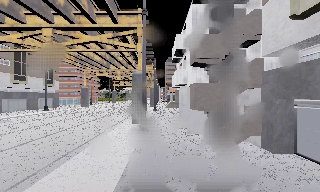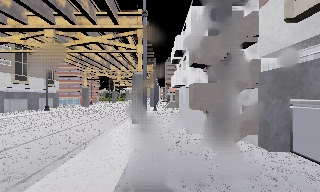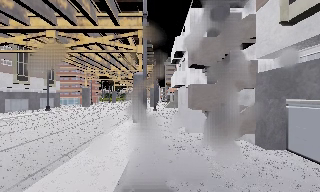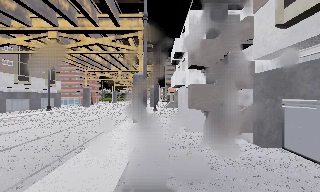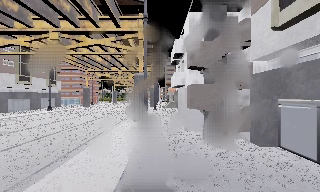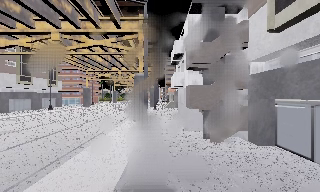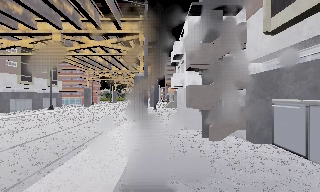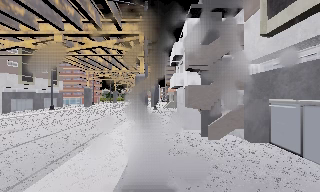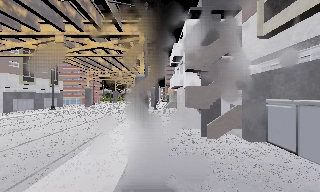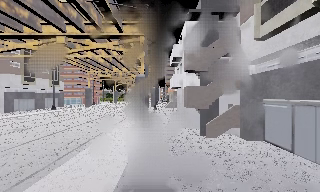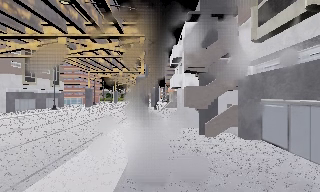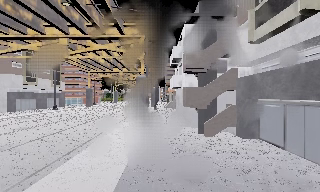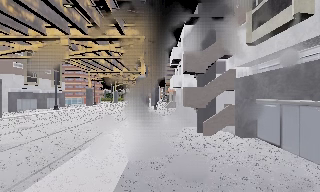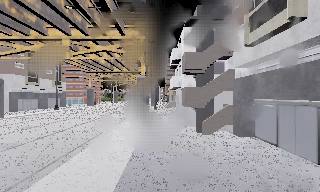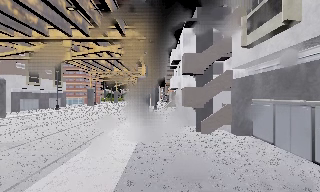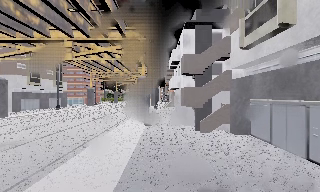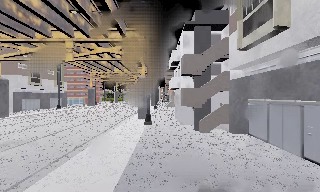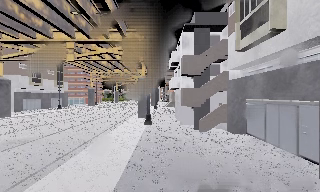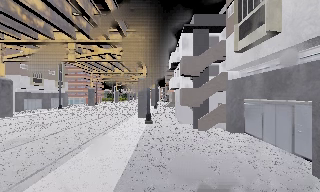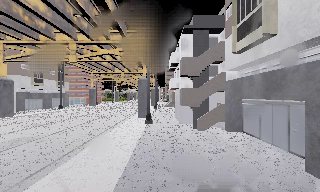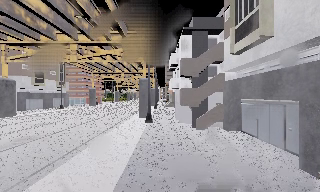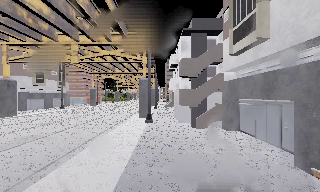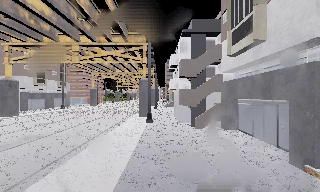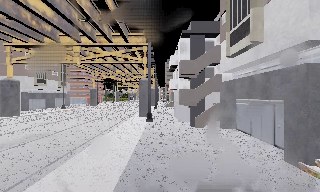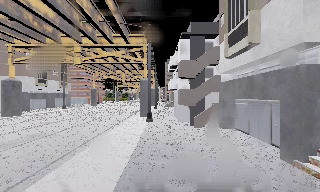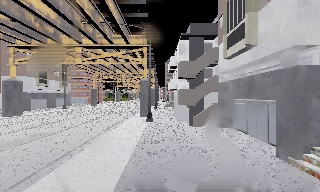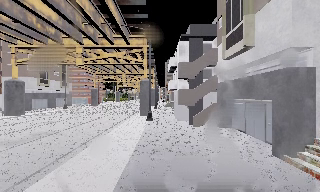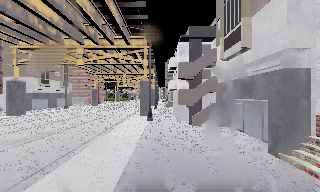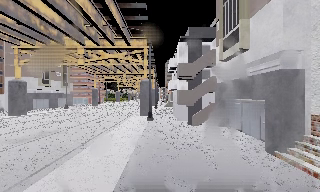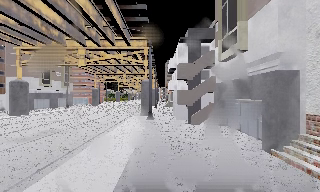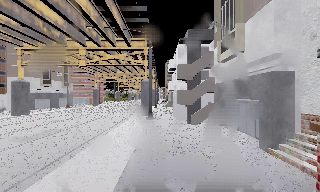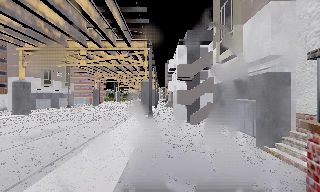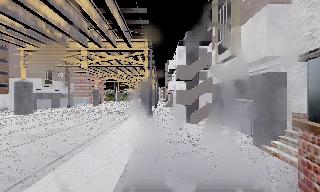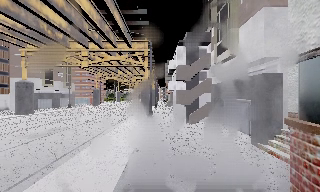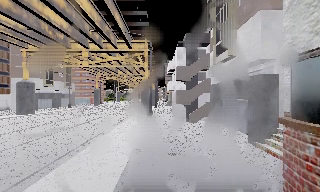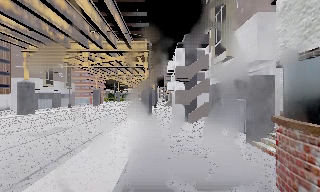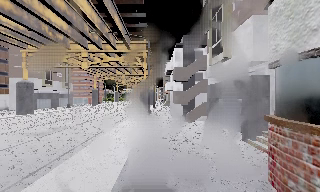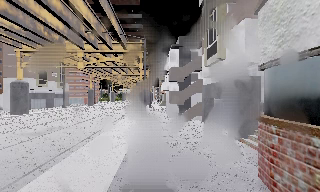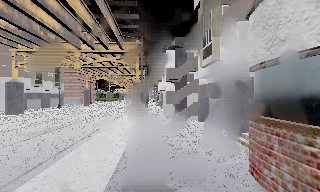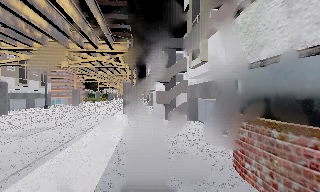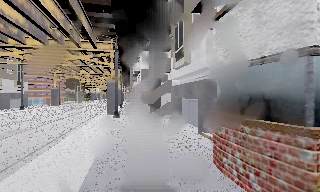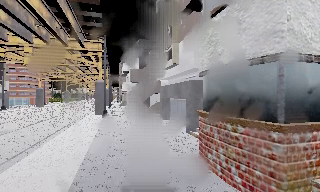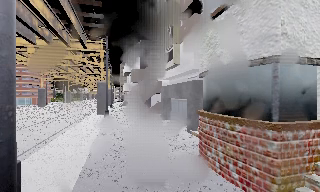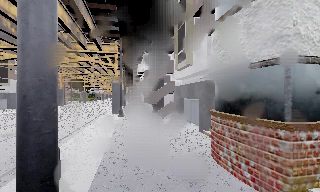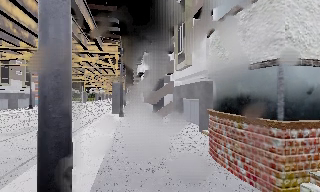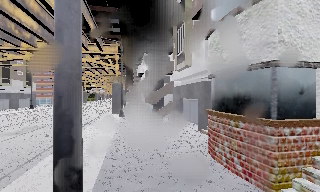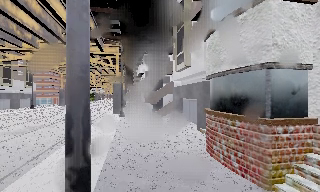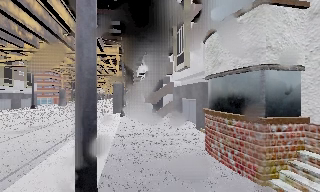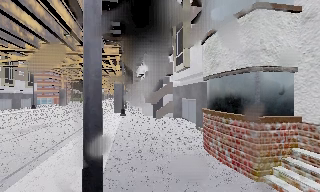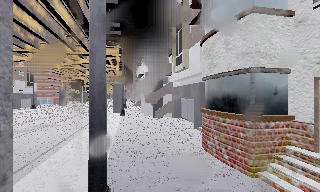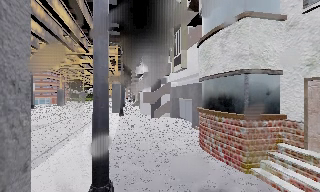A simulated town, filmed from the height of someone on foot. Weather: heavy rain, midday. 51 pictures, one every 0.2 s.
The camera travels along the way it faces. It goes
backward.
0.0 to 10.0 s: The scene slides to the left, as the camera pans about 10 degrees to its right. It travels backward, about 12 m, so what stands in front gets smaller.
The film runs backward here.
